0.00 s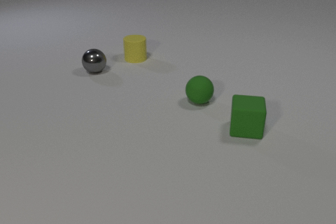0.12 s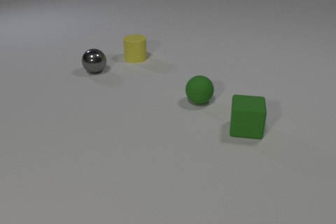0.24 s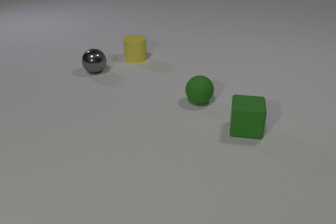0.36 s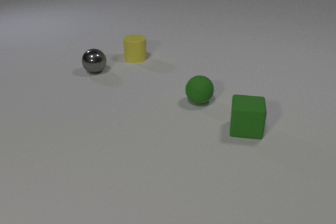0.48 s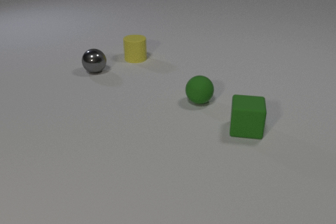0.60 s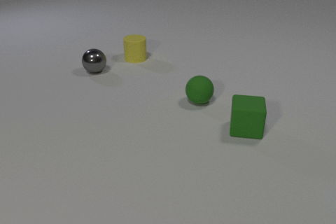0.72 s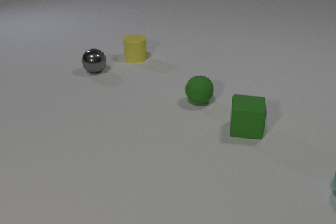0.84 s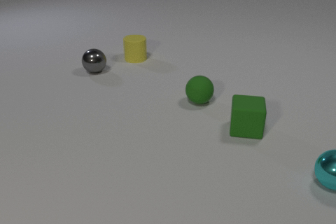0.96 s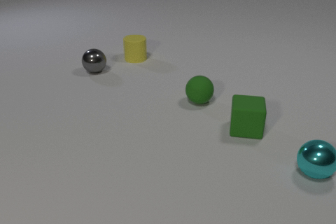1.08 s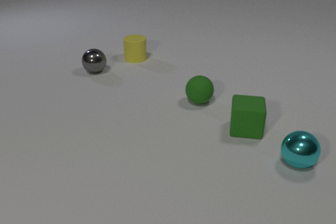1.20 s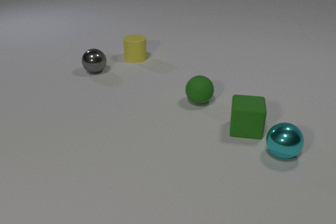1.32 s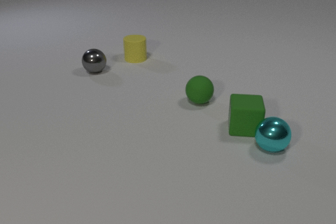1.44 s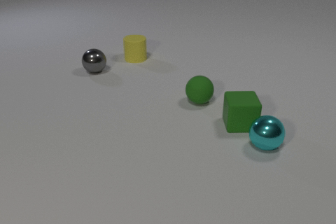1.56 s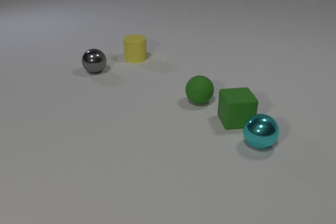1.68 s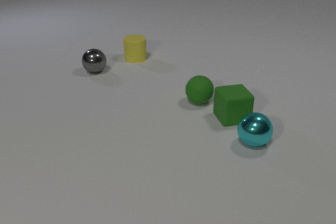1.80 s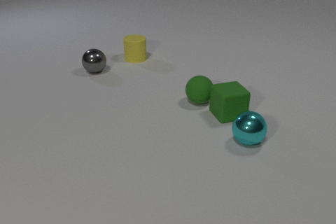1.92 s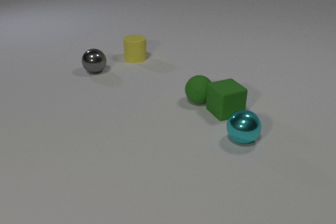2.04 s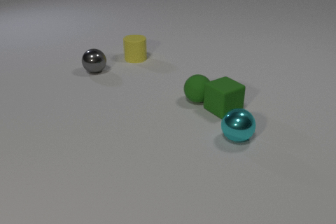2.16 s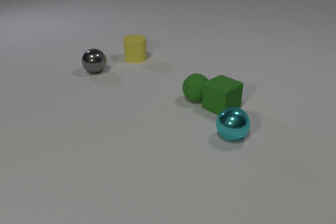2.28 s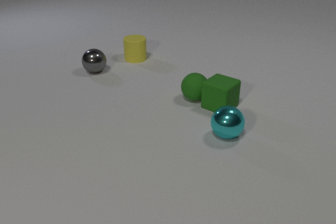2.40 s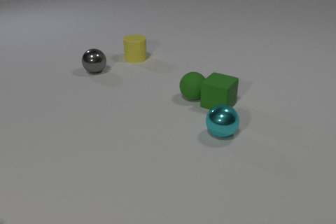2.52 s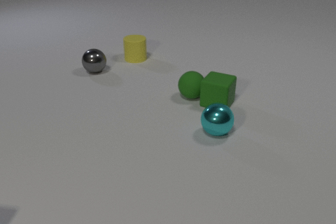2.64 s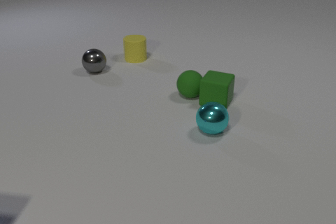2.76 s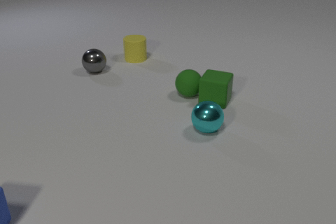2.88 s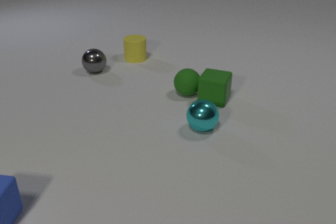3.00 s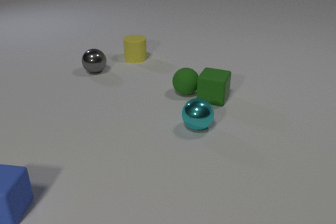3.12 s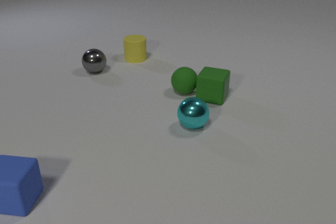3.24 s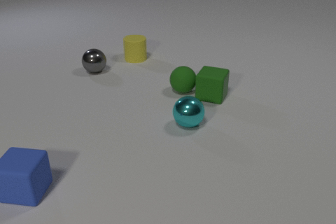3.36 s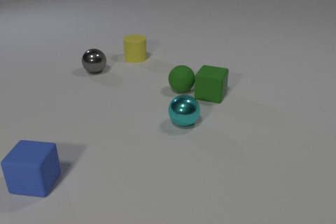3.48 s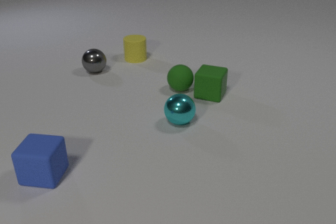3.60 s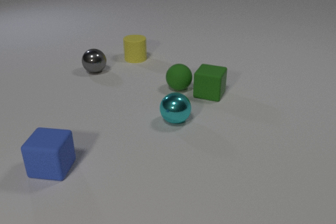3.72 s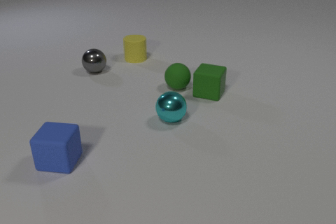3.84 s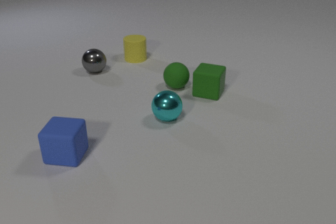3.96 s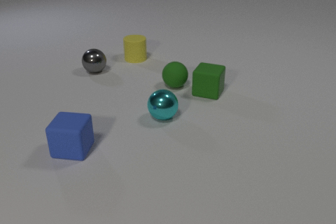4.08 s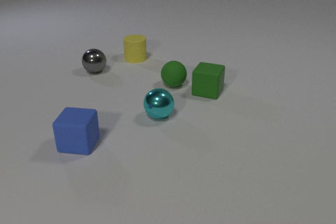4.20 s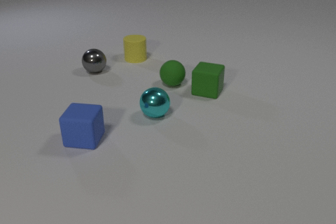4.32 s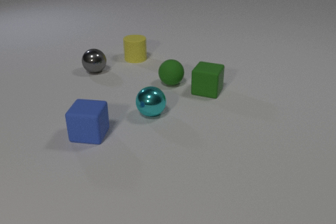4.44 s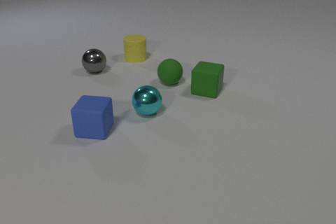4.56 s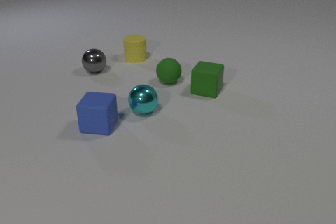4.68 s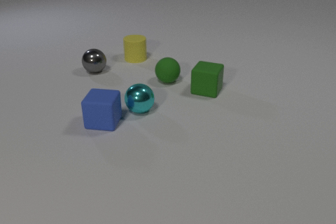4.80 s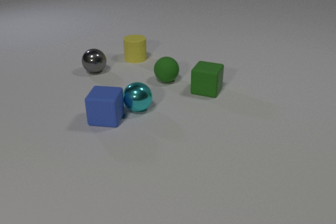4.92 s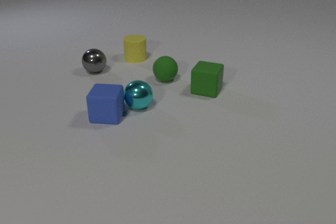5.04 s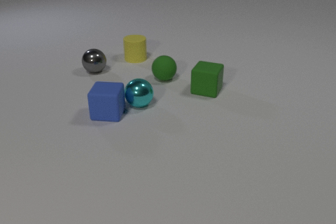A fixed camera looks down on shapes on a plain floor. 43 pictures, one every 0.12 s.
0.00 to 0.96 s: The cyan metal sphere comes in at the right edge, rolls to the left and away from the camera.
0.96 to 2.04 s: The cyan metal sphere rolls to the left and away from the camera. The green rubber cube slides away from the camera and to the left, spins so that its near face slides to the right, counterclockwise seen from above. The cyan metal sphere and the green rubber cube collide. The green rubber cube and the green rubber sphere collide.
2.04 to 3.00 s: The cyan metal sphere rolls to the left. The green rubber cube slides away from the camera and to the left, spins so that its near face slides to the right, counterclockwise seen from above. The green rubber sphere rolls away from the camera and to the left. The blue rubber cube comes in at the left edge, slides to the right and away from the camera.
3.00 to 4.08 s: The cyan metal sphere rolls to the left and away from the camera. The green rubber cube slides away from the camera and to the left. The green rubber sphere rolls away from the camera and to the left. The blue rubber cube slides away from the camera and to the right.
4.08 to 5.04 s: The cyan metal sphere rolls away from the camera and to the left. The green rubber sphere rolls away from the camera and to the left. The blue rubber cube slides away from the camera and to the right. The cyan metal sphere and the blue rubber cube collide.
How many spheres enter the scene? 1.
What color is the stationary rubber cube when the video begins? green.
How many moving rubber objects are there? 3.
